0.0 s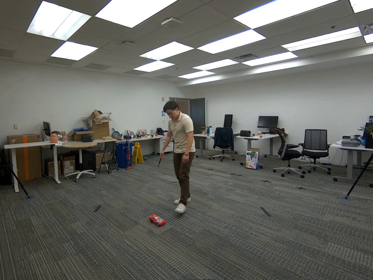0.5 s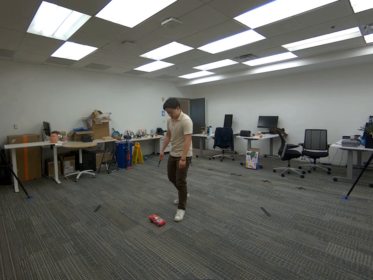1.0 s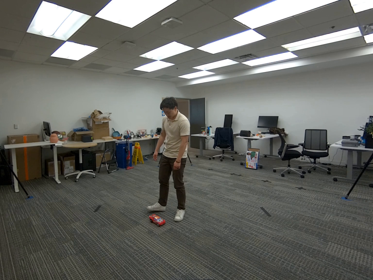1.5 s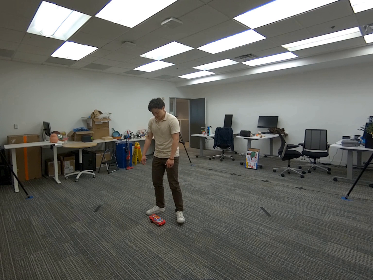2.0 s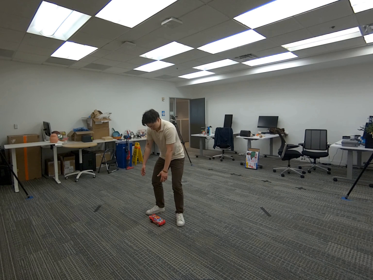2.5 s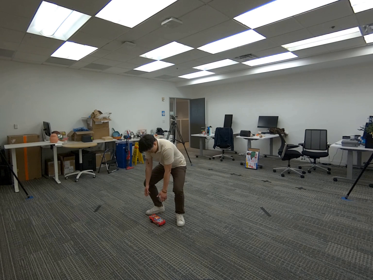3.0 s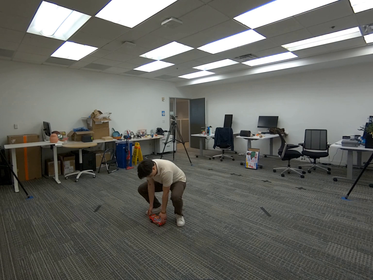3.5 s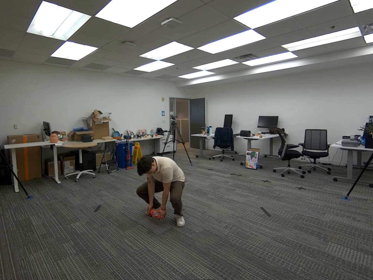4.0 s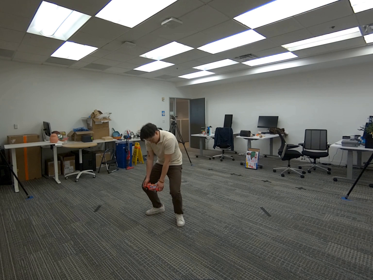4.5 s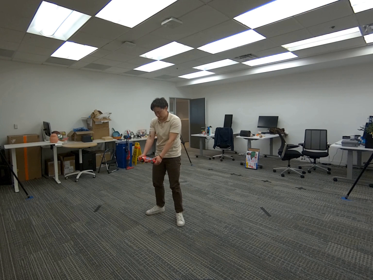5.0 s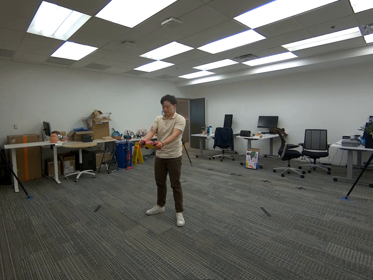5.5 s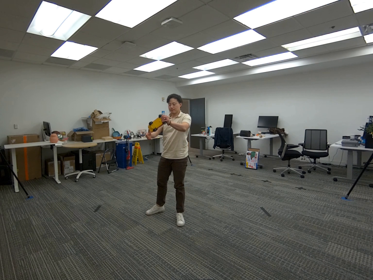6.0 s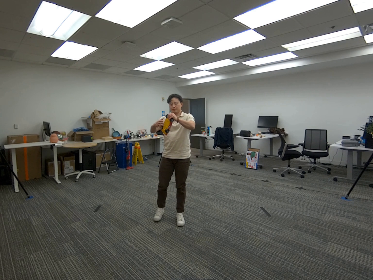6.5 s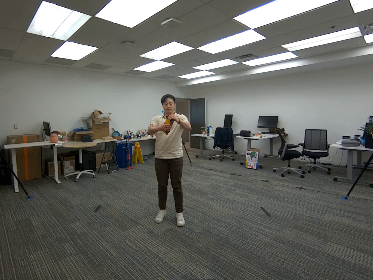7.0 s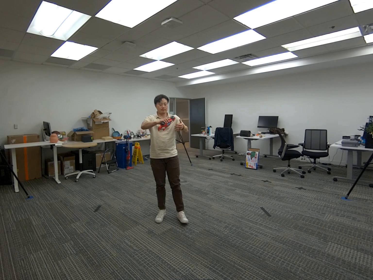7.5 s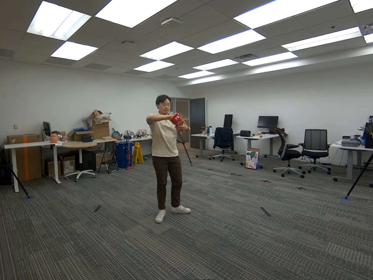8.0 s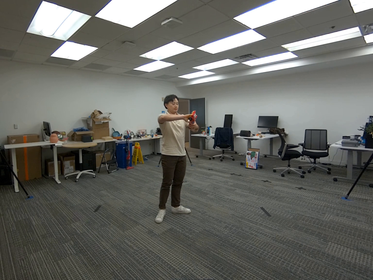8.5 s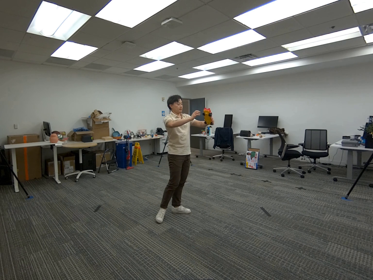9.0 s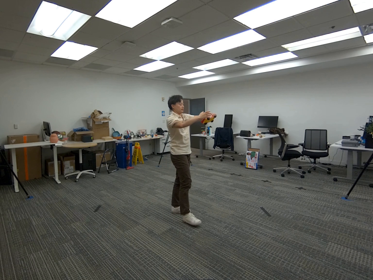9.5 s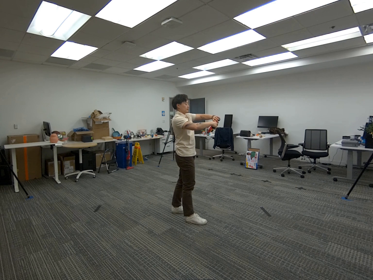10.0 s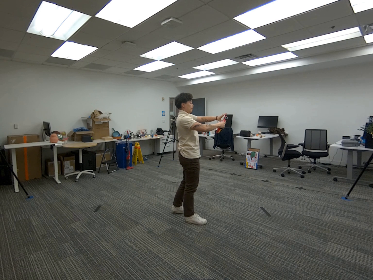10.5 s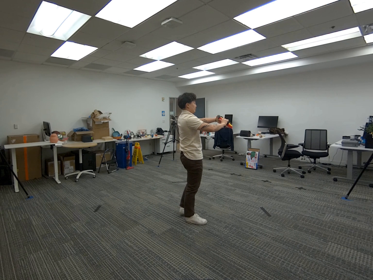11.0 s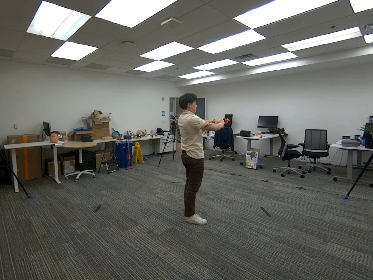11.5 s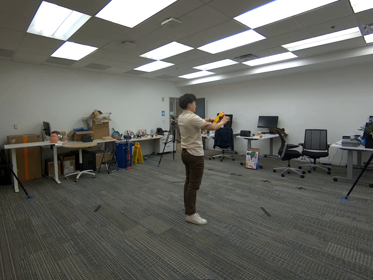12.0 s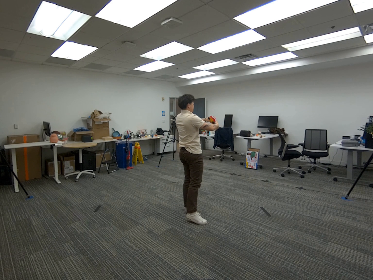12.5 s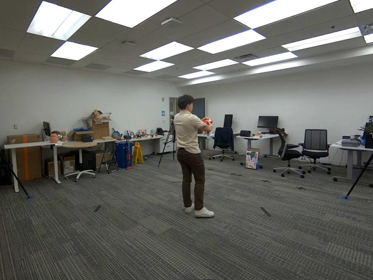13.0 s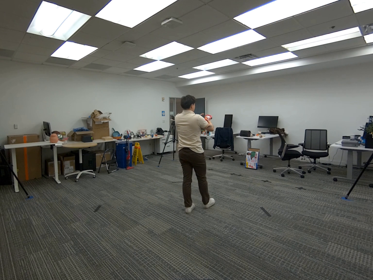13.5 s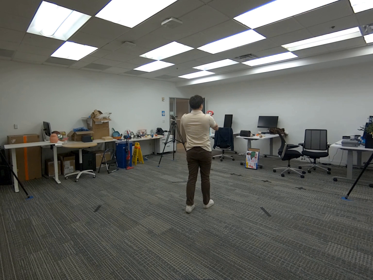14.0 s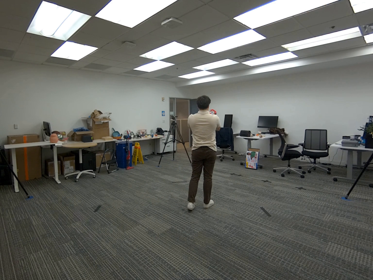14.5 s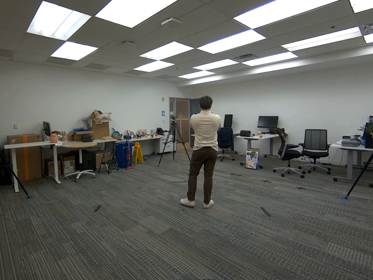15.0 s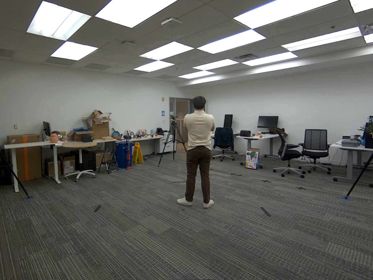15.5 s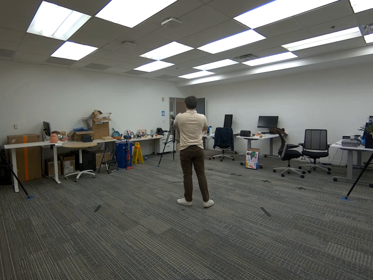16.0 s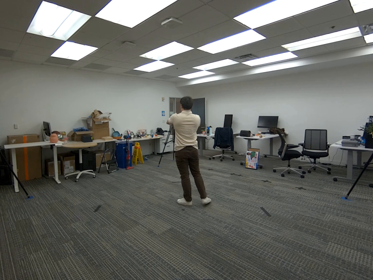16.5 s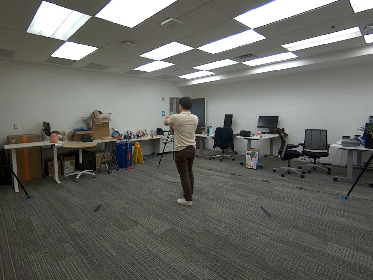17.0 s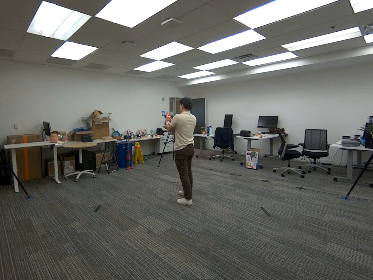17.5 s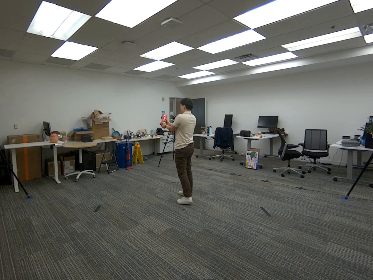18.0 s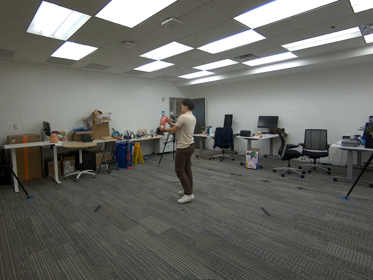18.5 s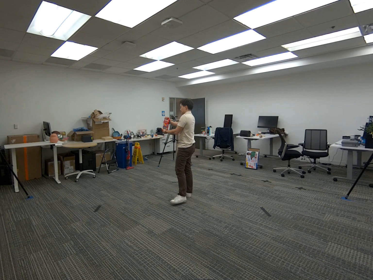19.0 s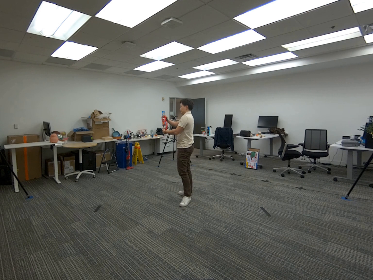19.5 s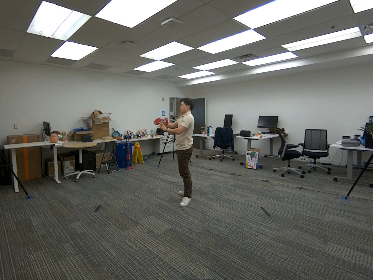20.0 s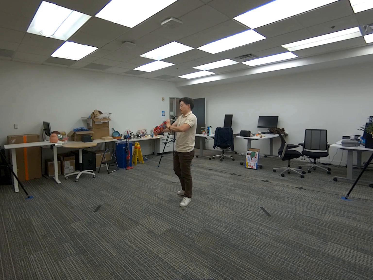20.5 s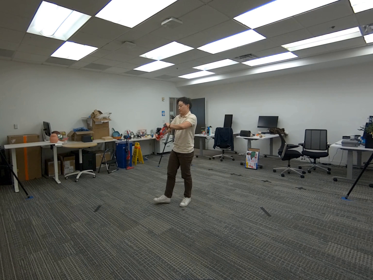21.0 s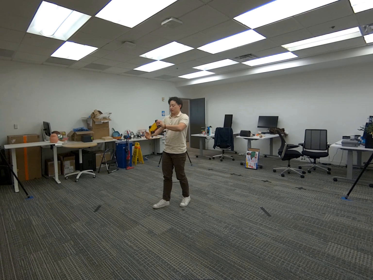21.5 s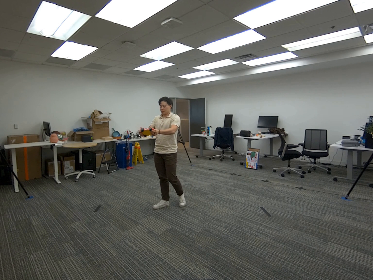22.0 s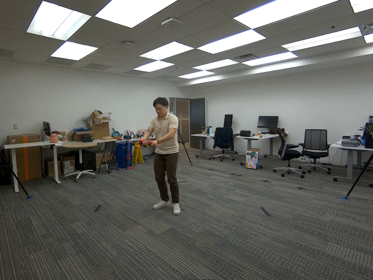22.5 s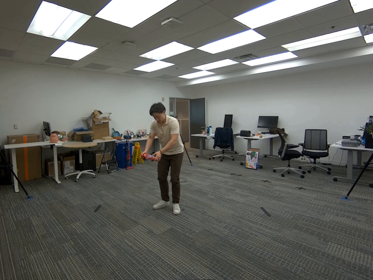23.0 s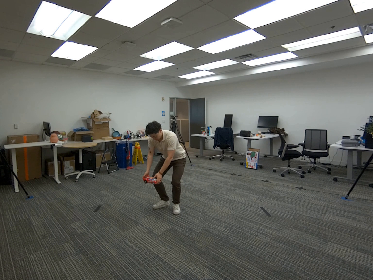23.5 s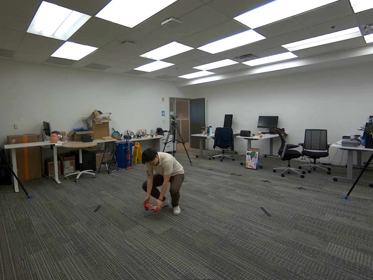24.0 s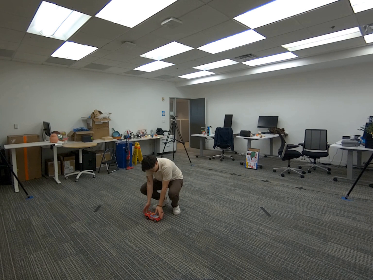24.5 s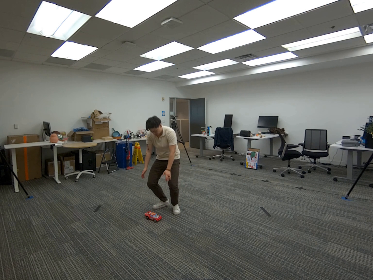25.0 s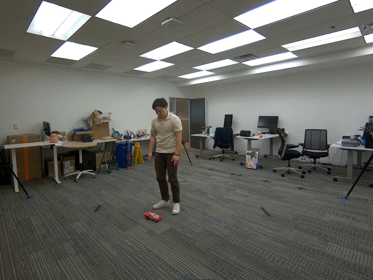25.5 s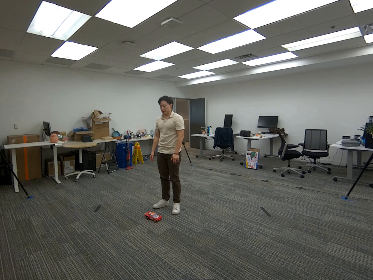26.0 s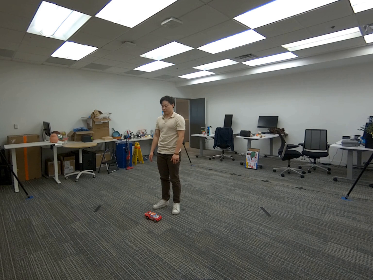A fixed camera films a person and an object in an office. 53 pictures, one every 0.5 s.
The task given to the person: Walk to the toy car on the ground, pick it up with both hands, and rotate the car midair until end of scene. Put car back on ground when finished.
